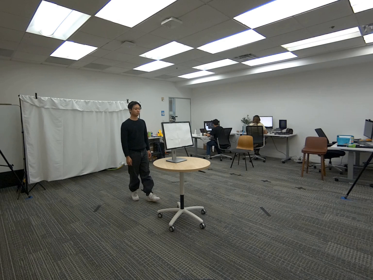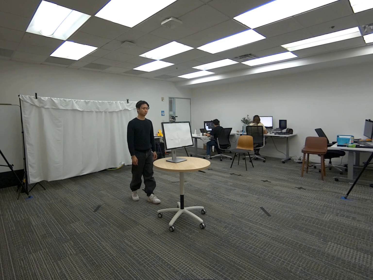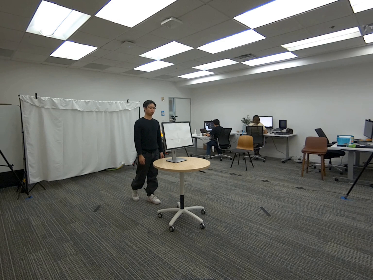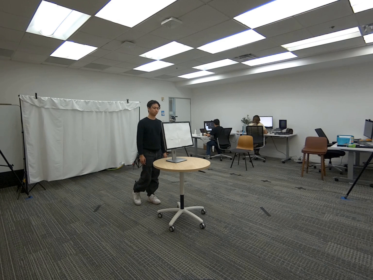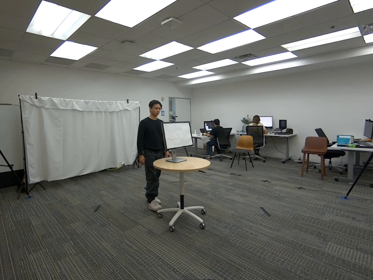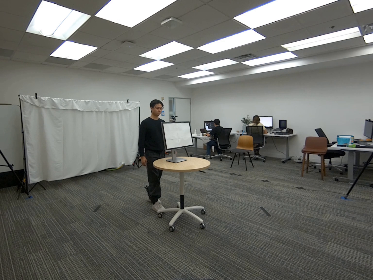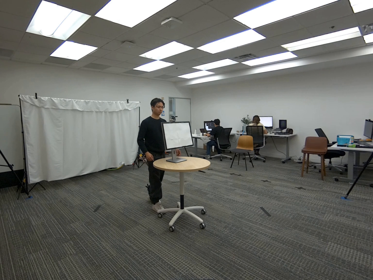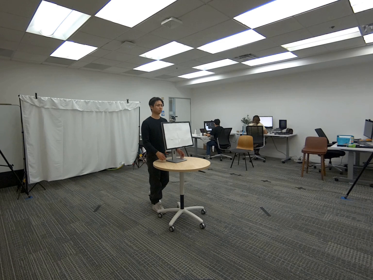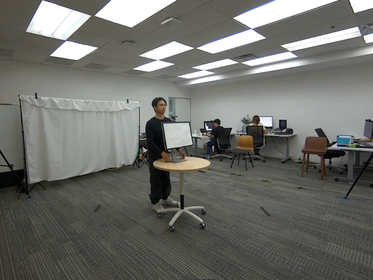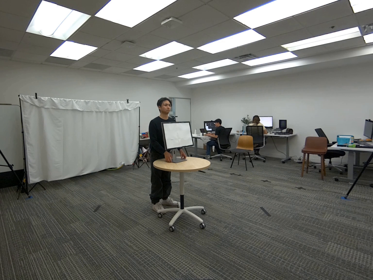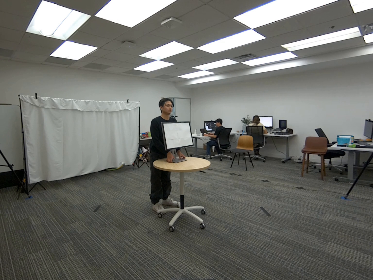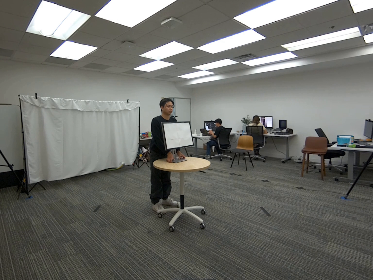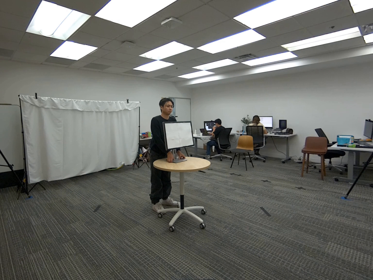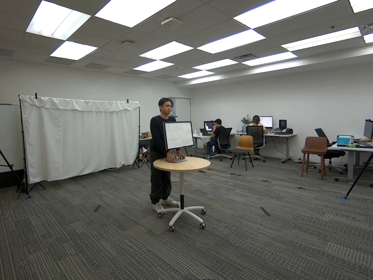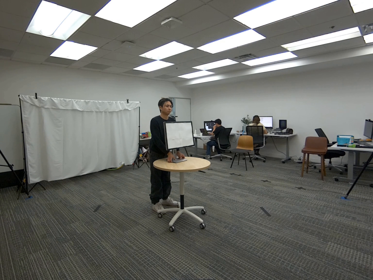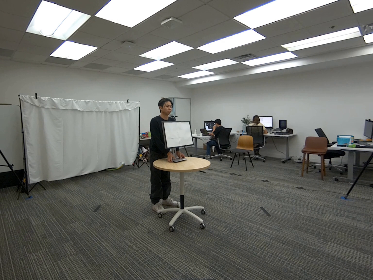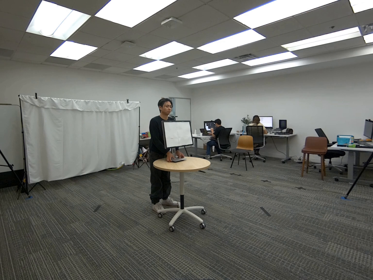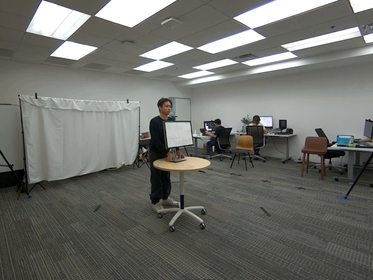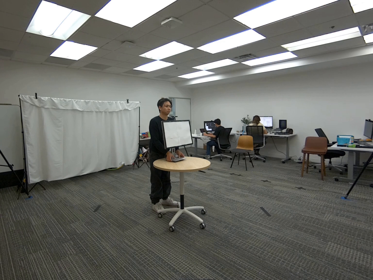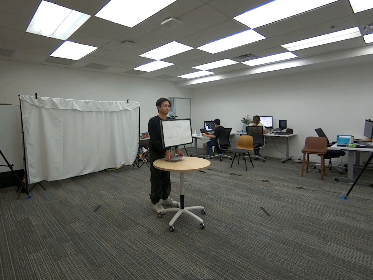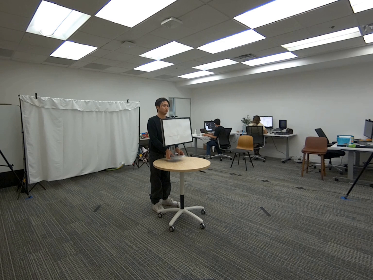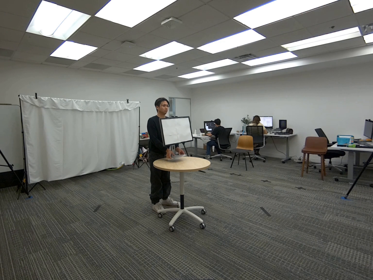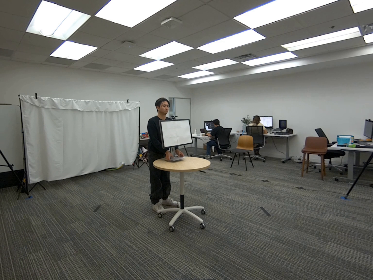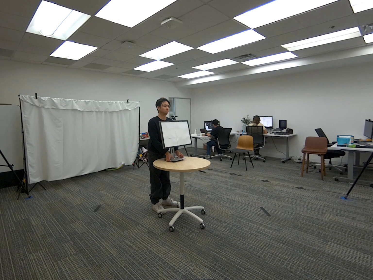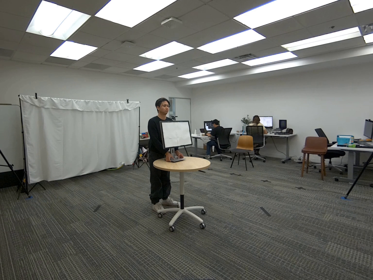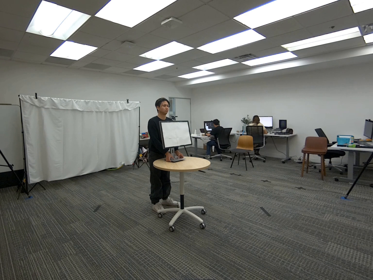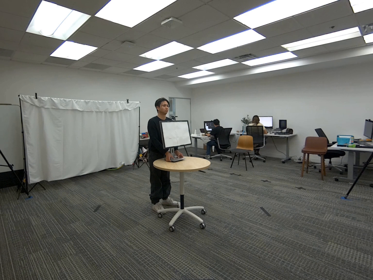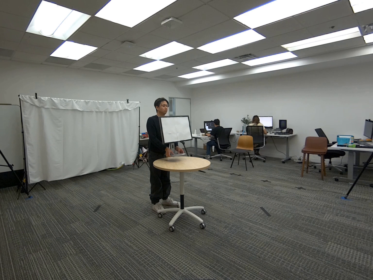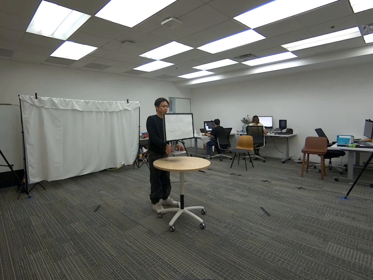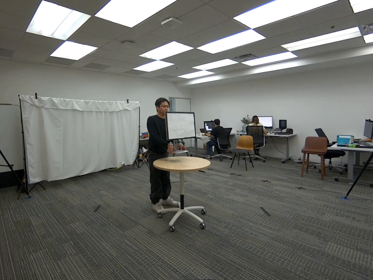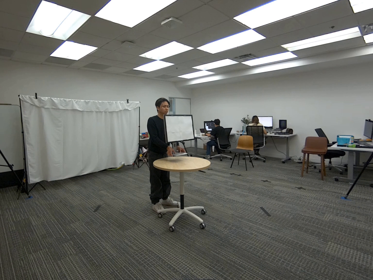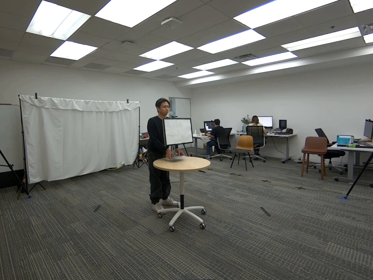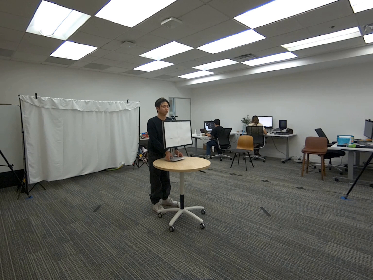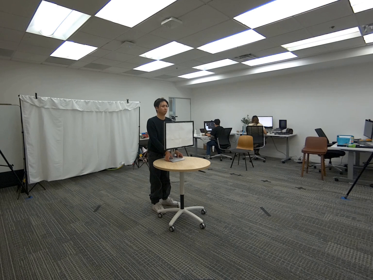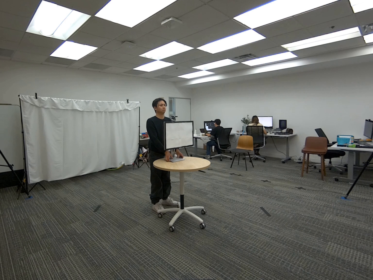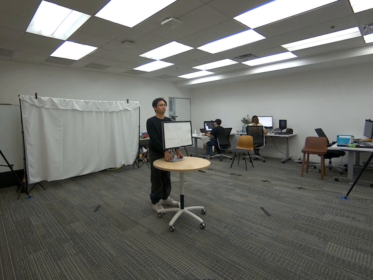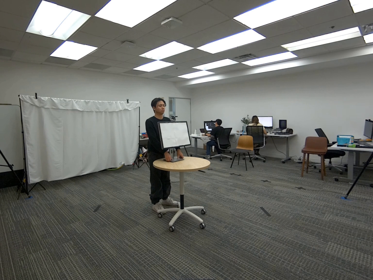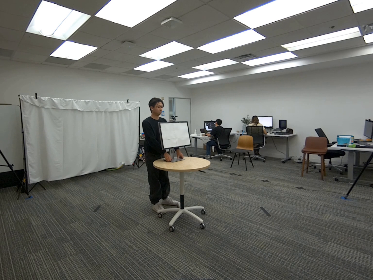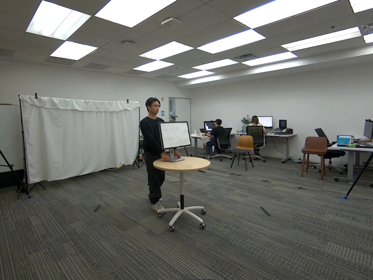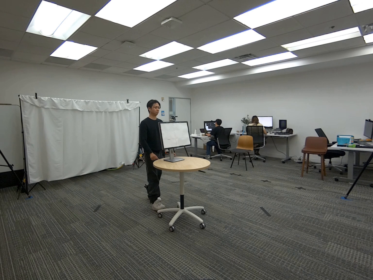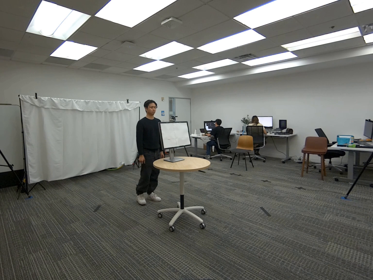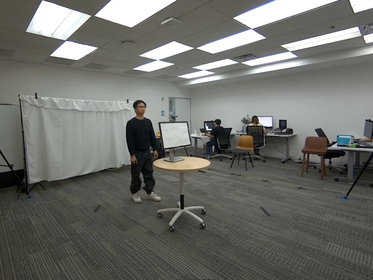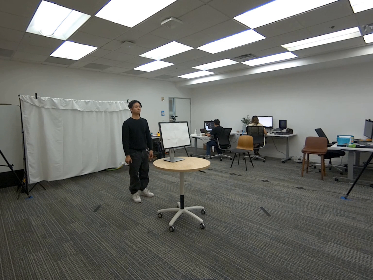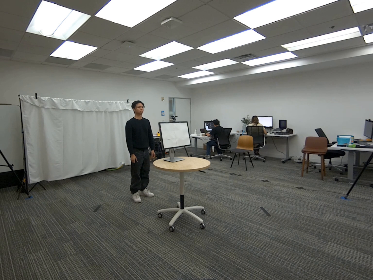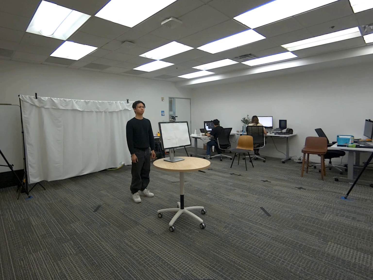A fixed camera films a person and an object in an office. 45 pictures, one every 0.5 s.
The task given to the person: Walk over to the monitor on the round table. Grasp the monitor by its base, lift it slightly off the table, and then place the base back onto the table. Repeat this lifting and lowering motion continuously until the end of the session.
